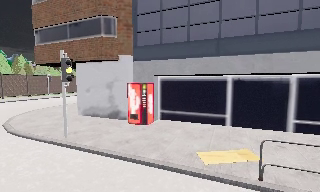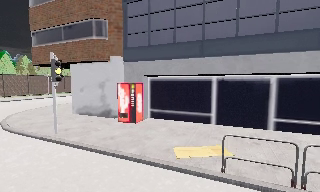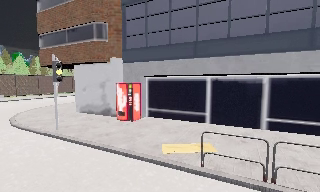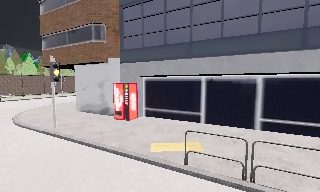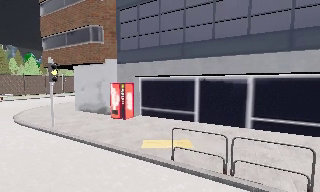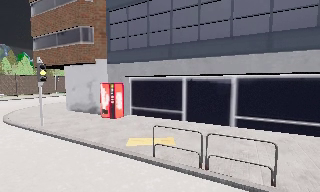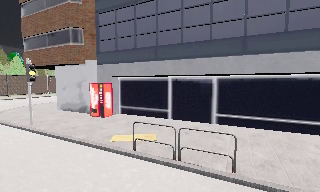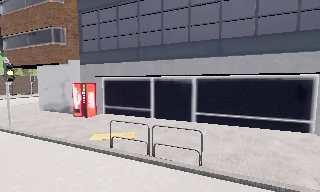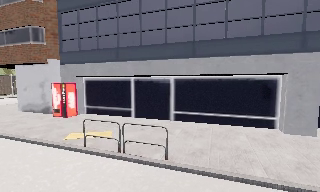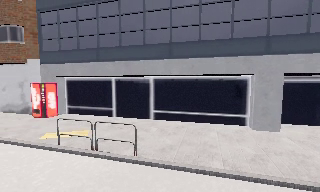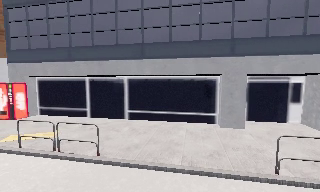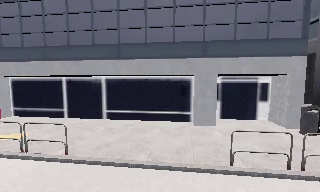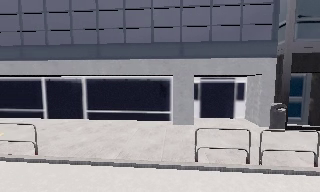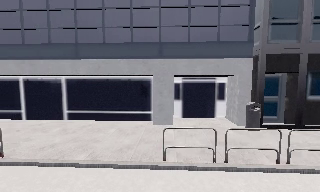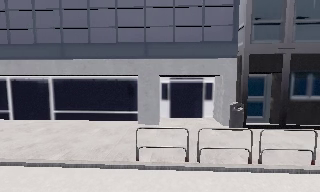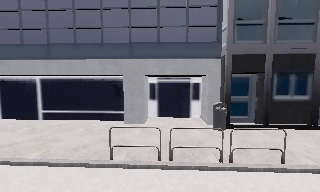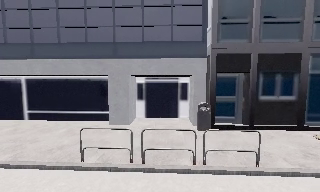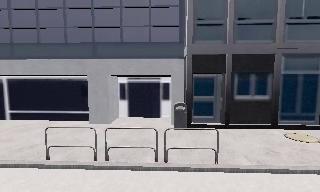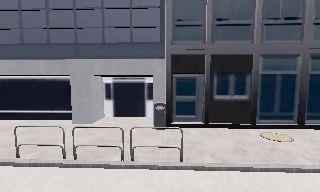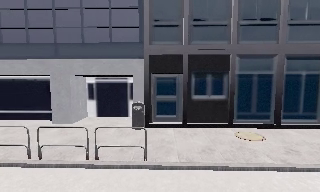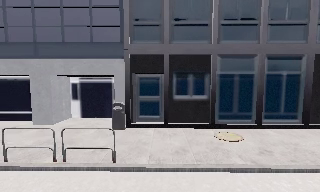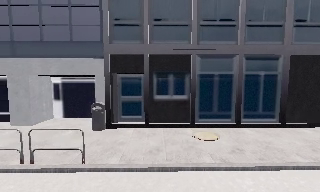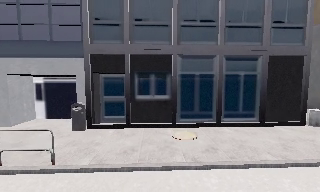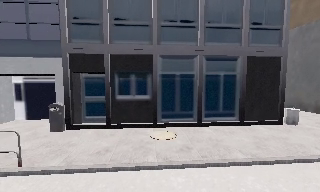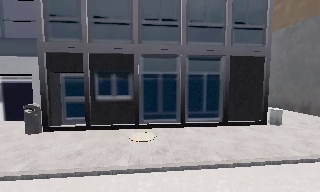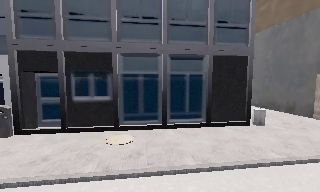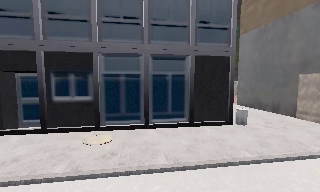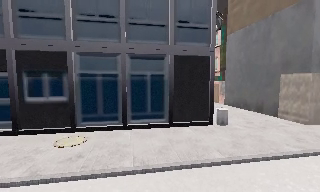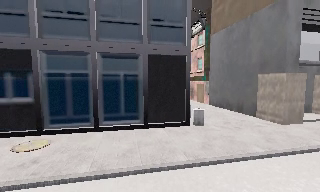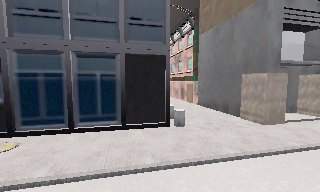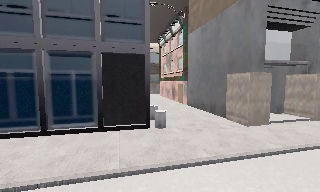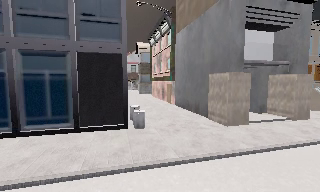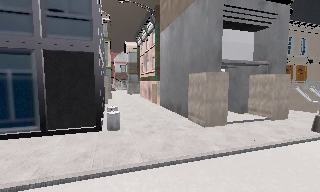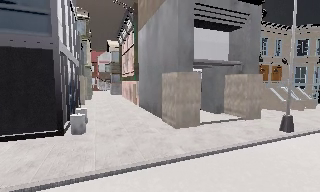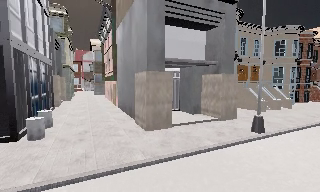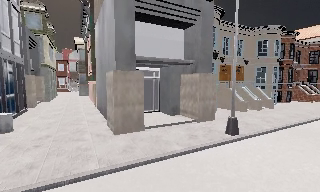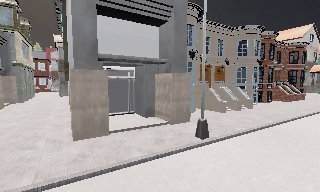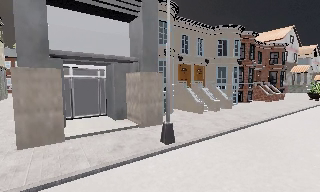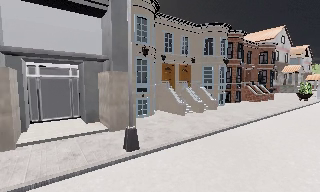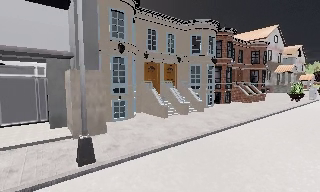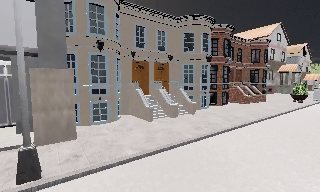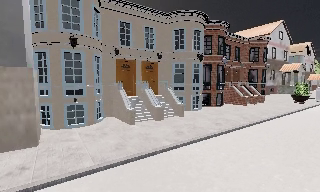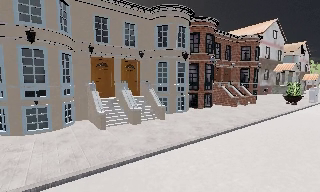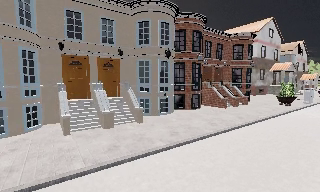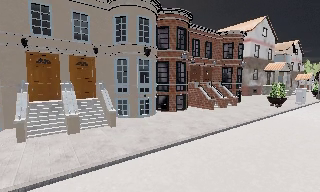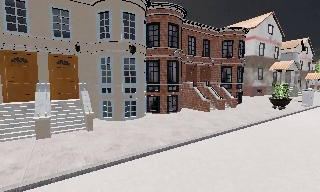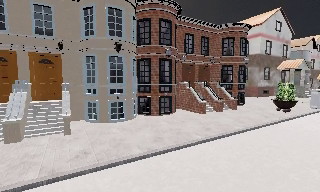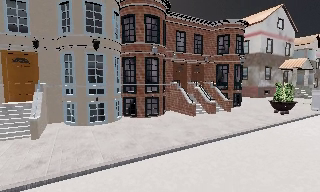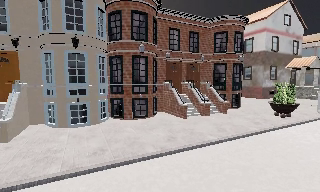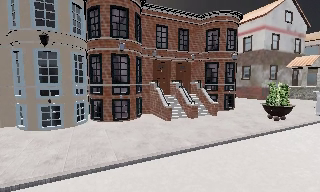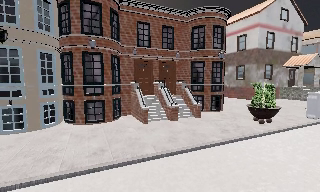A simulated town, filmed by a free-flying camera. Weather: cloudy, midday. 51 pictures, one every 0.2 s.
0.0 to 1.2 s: The camera travels to its right and backward, about 3.5 m, so close, fixed things drift to the left.
1.2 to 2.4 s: The camera pans to its right, which is clockwise from overhead, by about 20 degrees. It travels to its right, about 4 m, so close, fixed things drift to the left.
2.4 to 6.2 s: The camera pans to its right, which is clockwise from overhead, by about 20 degrees. It travels to its right, about 14 m, so close, fixed things drift to the left.
6.2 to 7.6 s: The scene slides to the left, as the camera pans about 20 degrees to its right. It travels to its right and forward, about 7 m, so close, fixed things drift to the left.
7.6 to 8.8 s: The camera travels to its right and forward, about 8 m, so close, fixed things drift to the left.
8.8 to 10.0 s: The camera pans to its left, which is counterclockwise from overhead, by about 10 degrees. It travels to its right and forward, about 8 m, so close, fixed things drift to the left.
The film runs backward here.
